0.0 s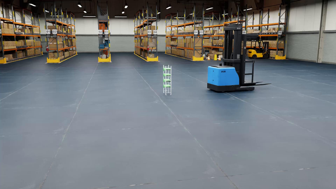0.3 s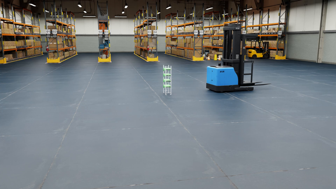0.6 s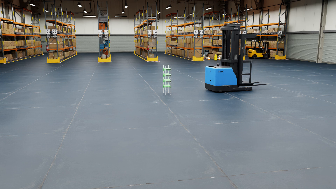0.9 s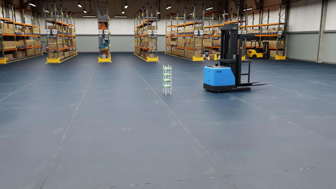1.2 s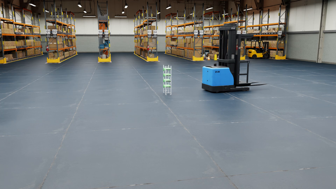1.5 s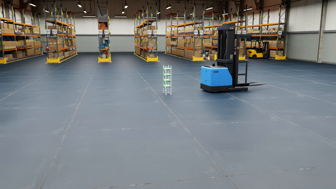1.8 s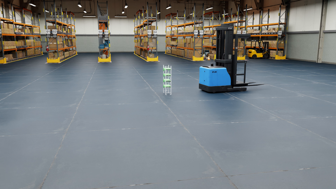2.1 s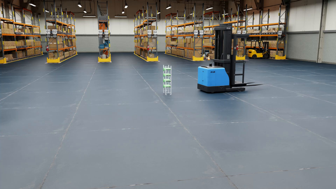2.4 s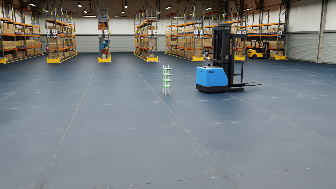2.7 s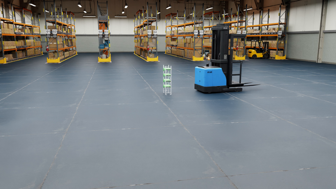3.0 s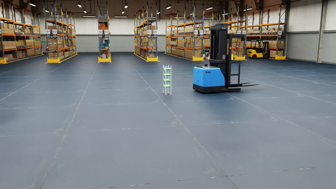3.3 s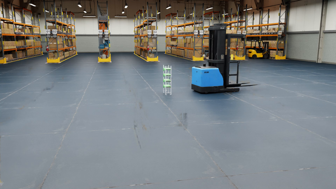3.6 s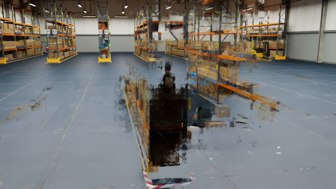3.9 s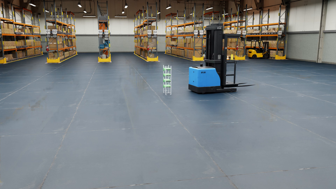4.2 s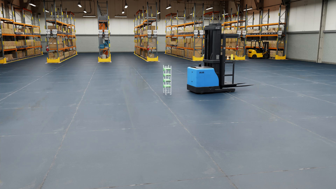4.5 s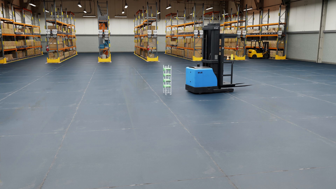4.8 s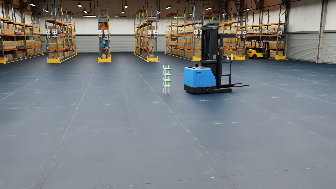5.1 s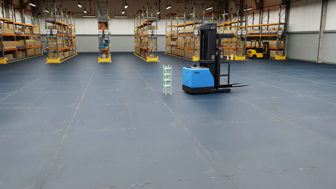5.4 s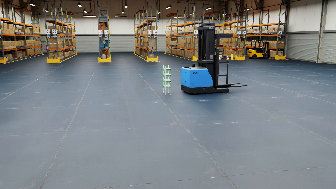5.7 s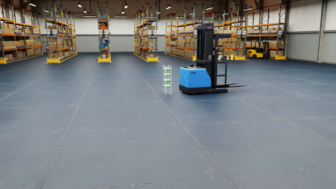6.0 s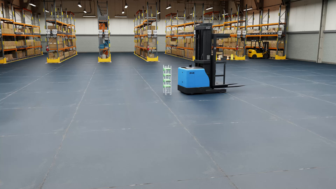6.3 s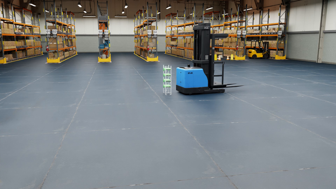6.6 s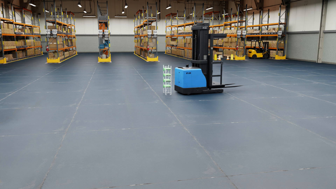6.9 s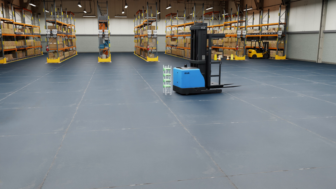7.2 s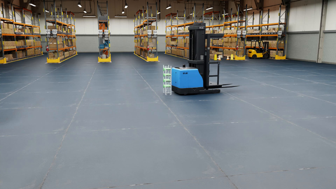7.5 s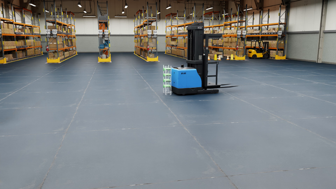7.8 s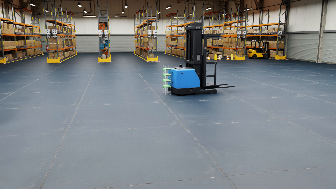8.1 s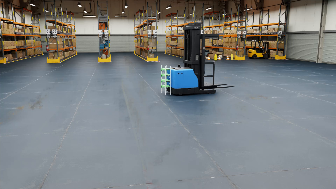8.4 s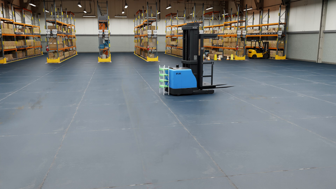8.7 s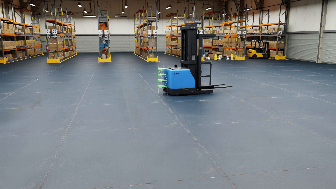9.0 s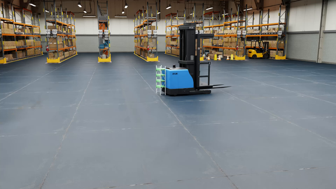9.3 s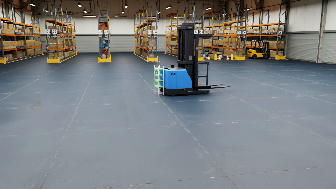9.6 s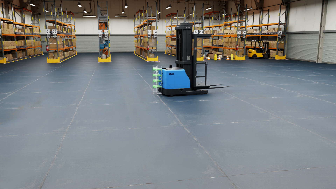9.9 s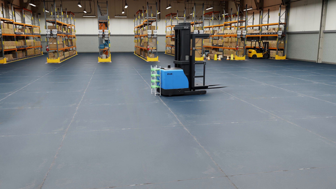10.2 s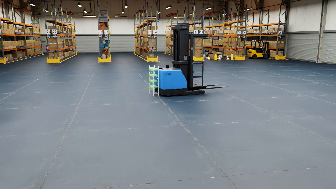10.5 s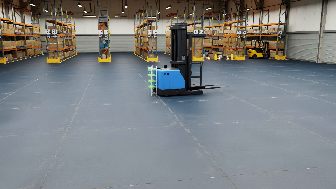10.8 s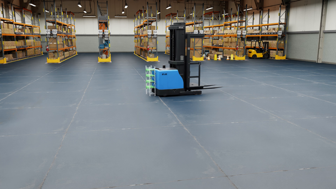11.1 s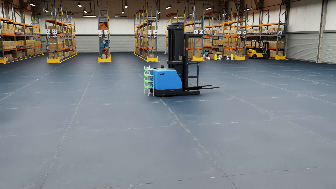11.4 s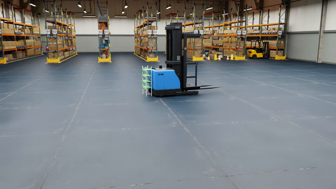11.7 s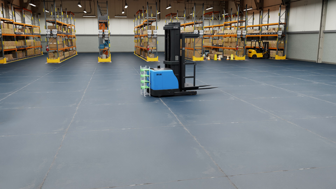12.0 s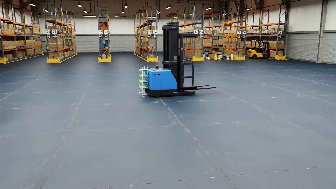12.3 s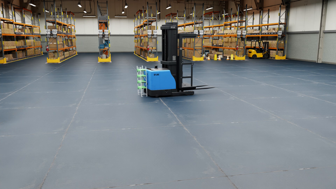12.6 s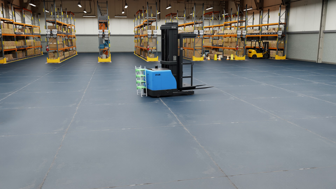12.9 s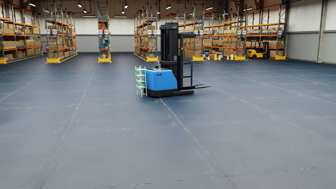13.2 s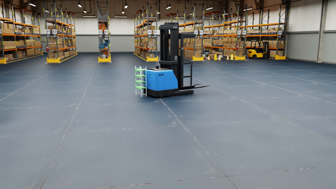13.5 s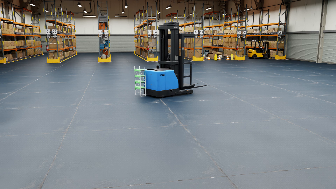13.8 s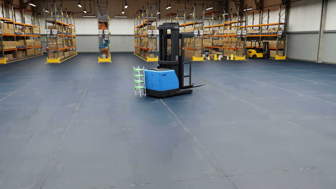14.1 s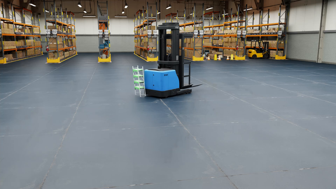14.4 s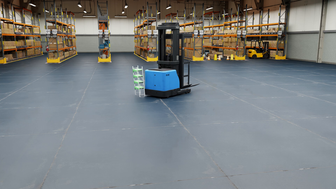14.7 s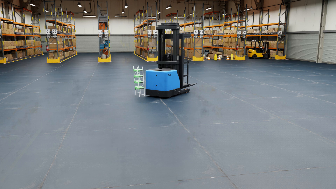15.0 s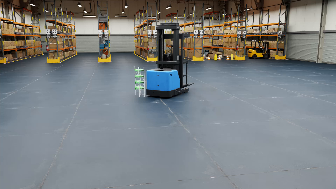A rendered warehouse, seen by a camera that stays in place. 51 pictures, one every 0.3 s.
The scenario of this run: A forklift runs into an object in its way.
